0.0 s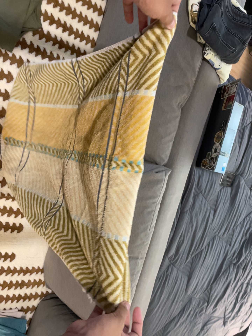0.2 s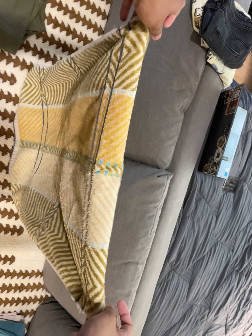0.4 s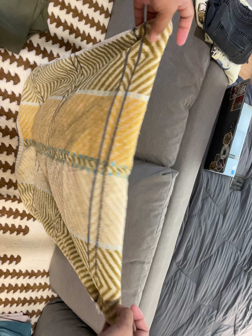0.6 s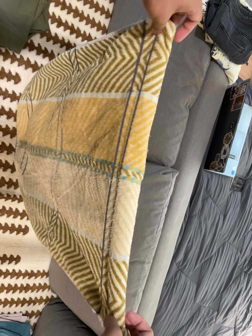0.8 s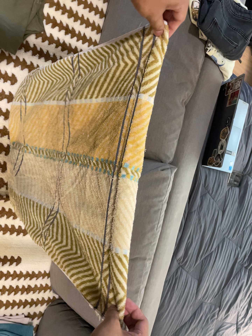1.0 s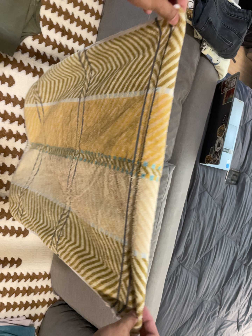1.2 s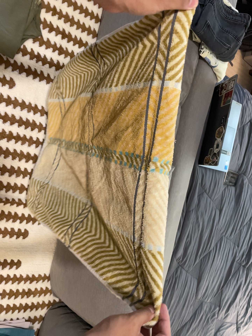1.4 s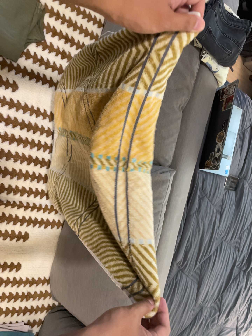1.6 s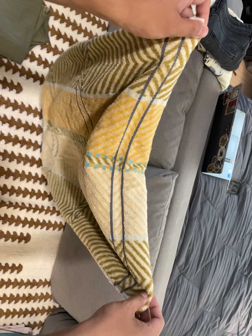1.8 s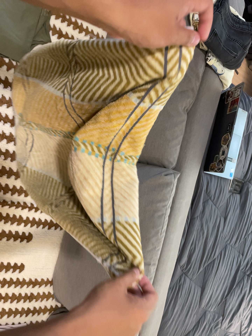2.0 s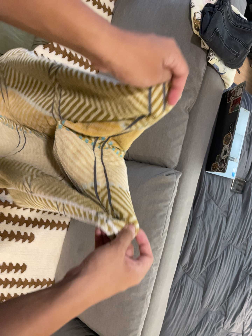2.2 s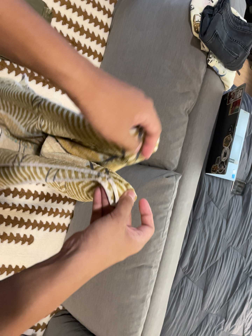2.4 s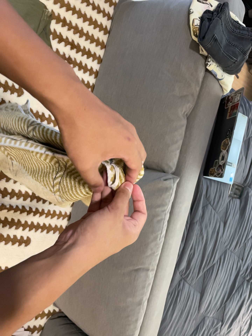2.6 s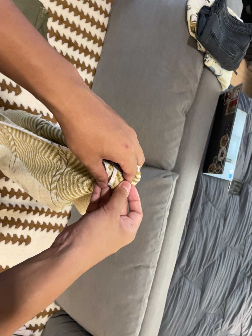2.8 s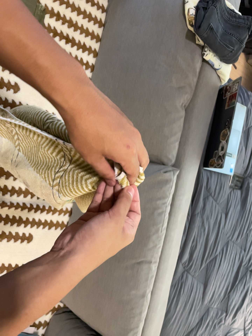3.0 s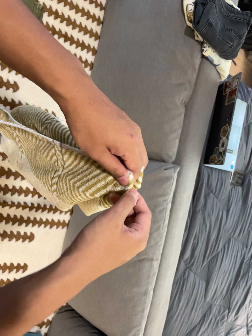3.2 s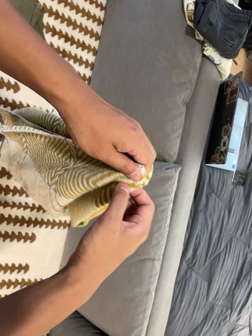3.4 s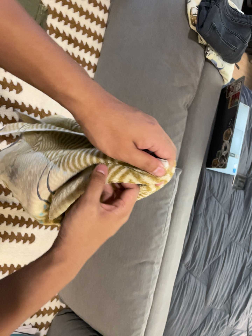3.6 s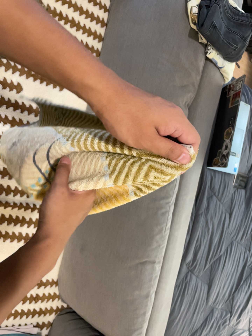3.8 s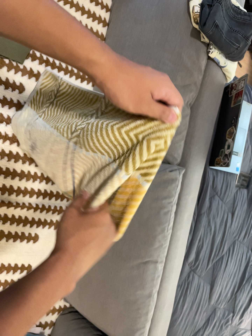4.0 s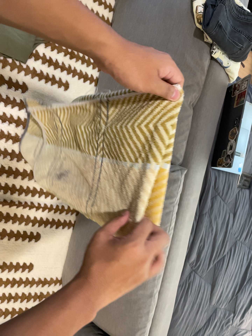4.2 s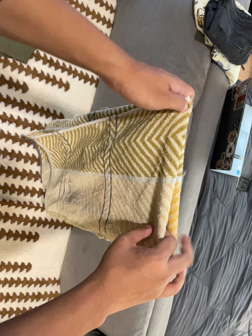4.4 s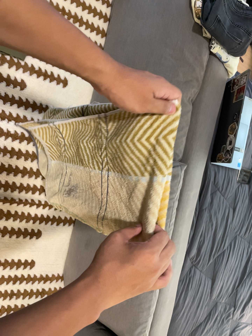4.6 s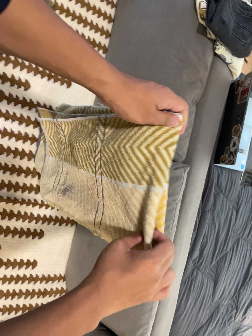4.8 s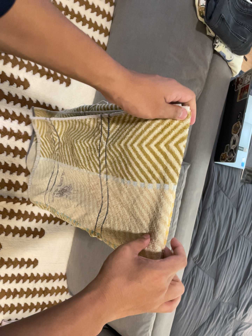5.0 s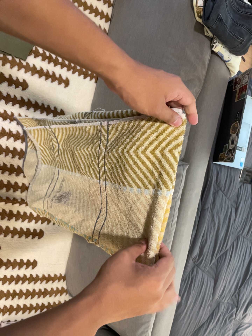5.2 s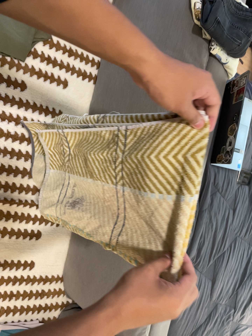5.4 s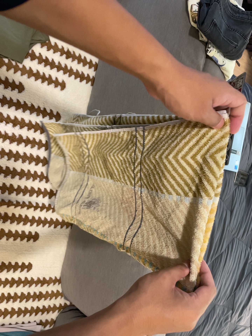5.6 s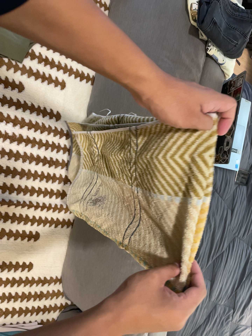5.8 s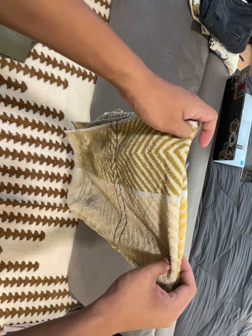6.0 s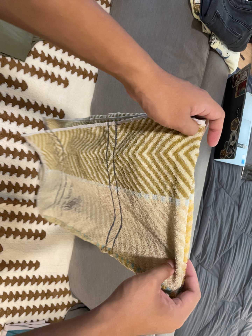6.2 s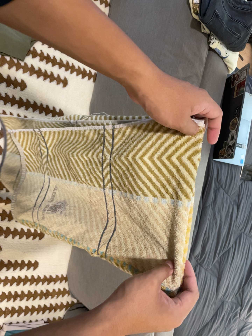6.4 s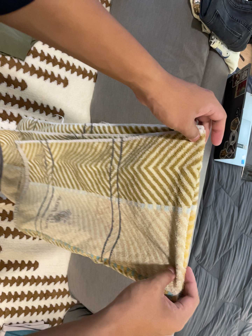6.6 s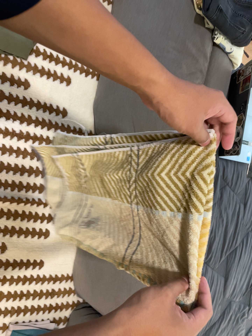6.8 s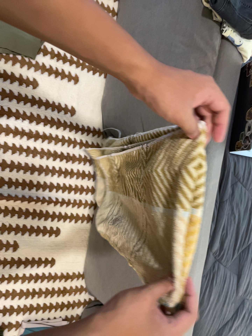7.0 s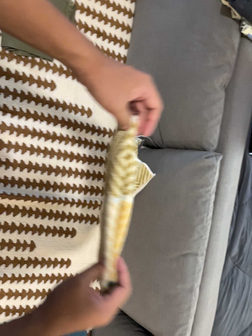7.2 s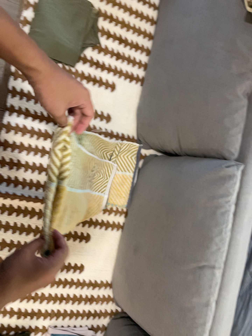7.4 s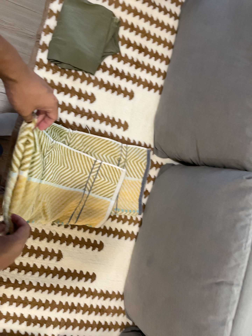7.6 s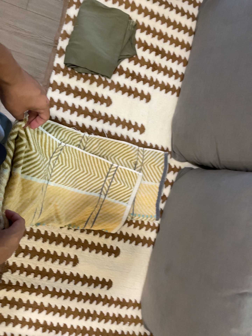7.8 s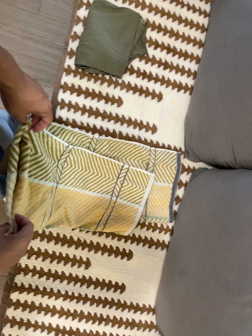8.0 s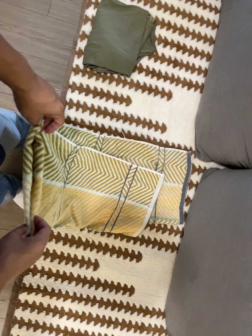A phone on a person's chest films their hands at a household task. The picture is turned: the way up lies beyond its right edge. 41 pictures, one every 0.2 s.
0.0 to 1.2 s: The camera travels toward the bottom of its view, about 5 cm.
1.2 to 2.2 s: The camera keeps its place and its aim.
2.2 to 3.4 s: The camera shifts only a little, or ends up much as it began.
3.4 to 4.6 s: The camera keeps its place and its aim.
4.6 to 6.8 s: The camera shifts only a little, or ends up much as it began.
6.8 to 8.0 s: The camera swings to its left by about 20 degrees, and the scene slides to the right. It travels forward, about 10 cm, so what stands in front looms larger.
The film runs forward here.
